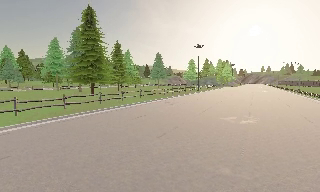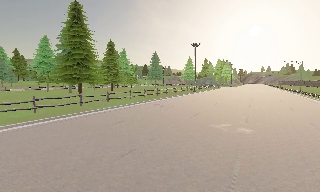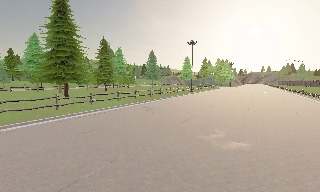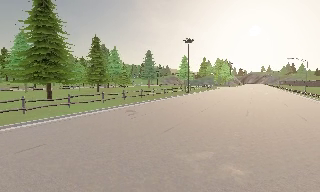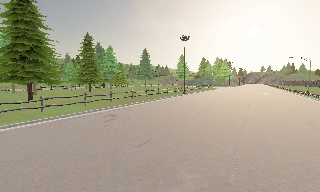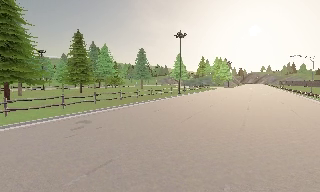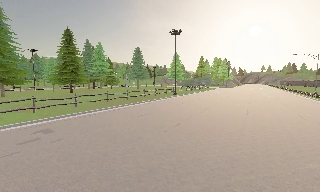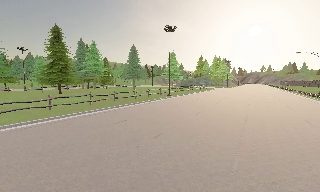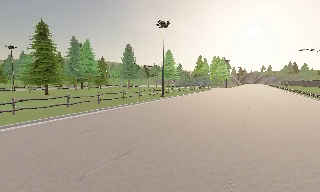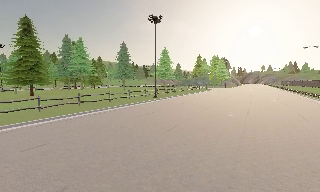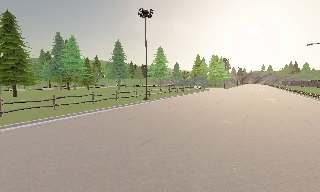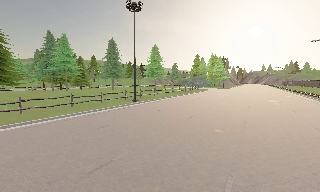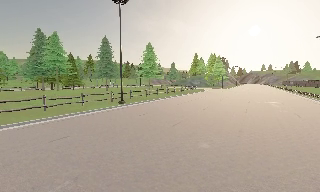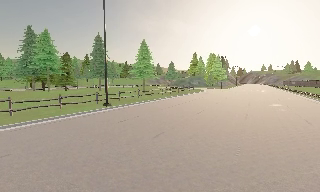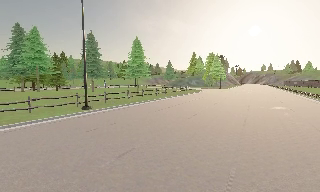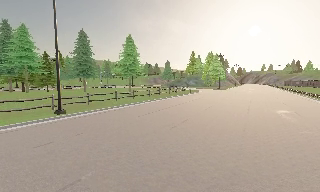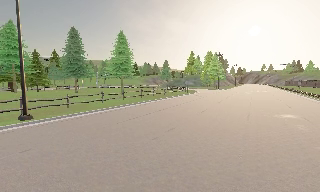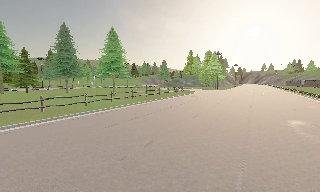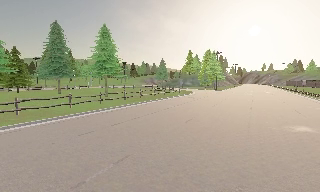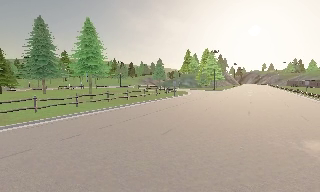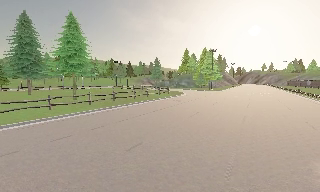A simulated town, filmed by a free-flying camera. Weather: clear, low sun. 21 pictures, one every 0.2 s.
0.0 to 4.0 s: The camera travels forward and to its right, about 45 m, so what stands in front looms larger.
The film runs forward here.
